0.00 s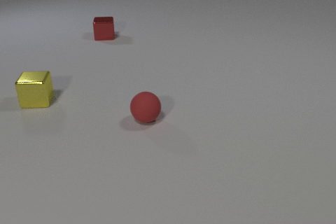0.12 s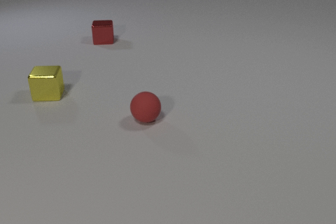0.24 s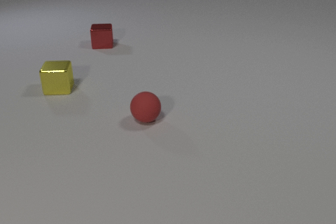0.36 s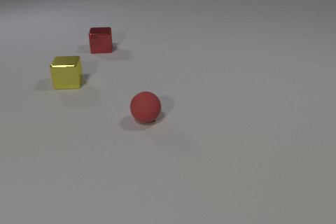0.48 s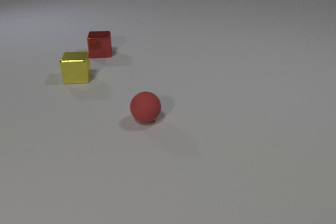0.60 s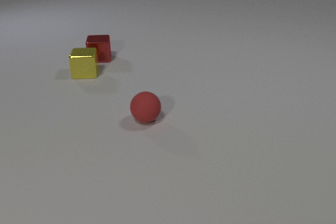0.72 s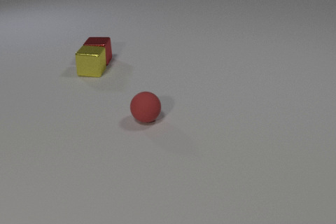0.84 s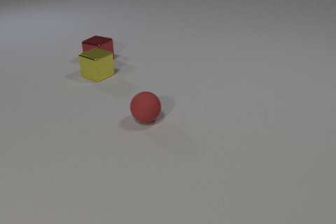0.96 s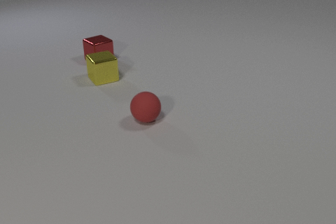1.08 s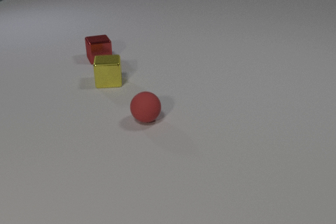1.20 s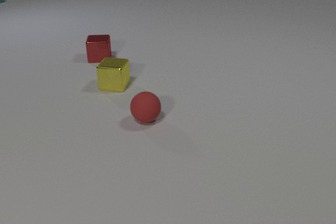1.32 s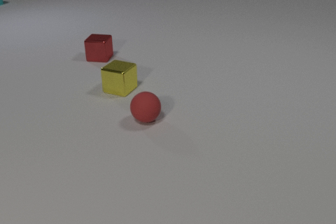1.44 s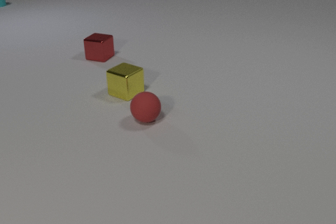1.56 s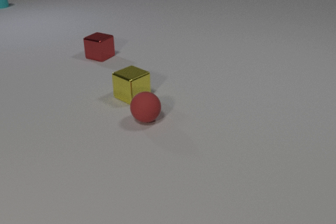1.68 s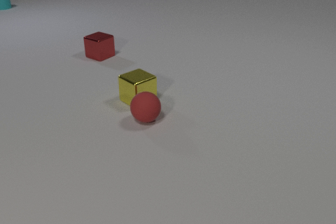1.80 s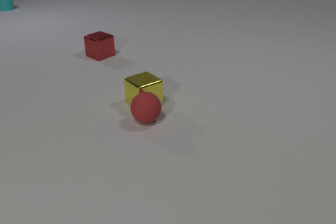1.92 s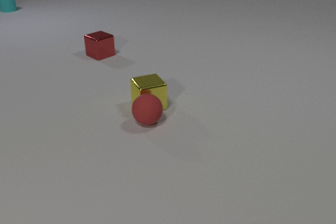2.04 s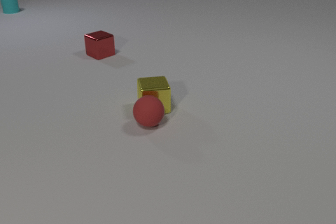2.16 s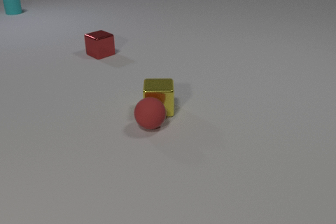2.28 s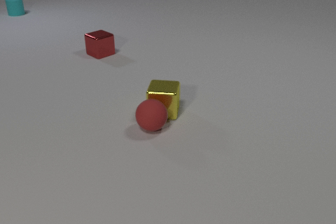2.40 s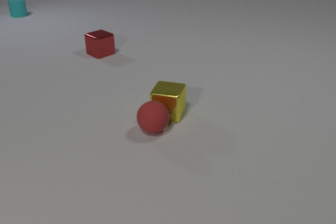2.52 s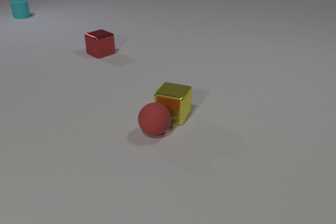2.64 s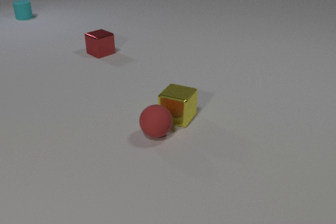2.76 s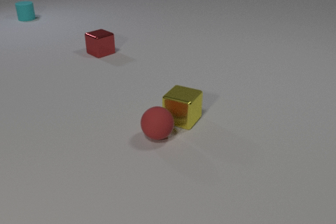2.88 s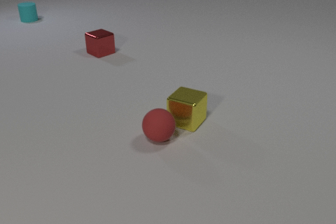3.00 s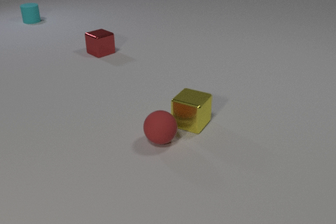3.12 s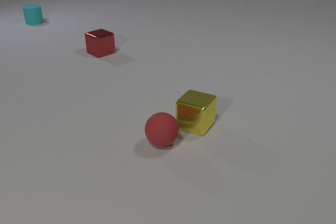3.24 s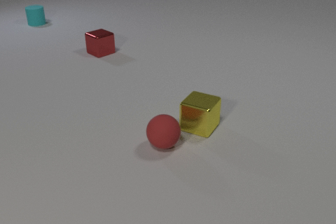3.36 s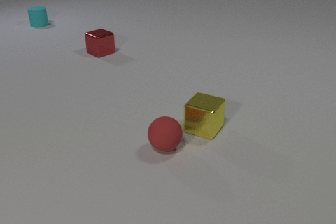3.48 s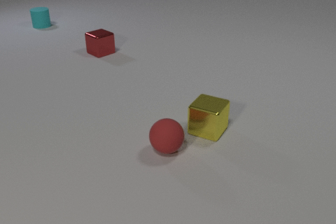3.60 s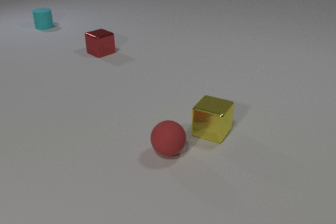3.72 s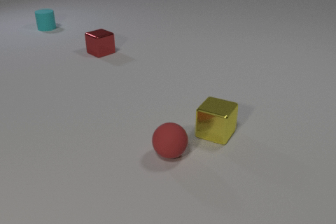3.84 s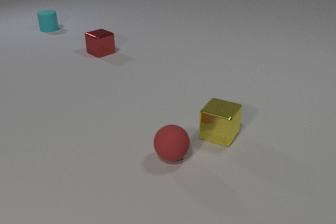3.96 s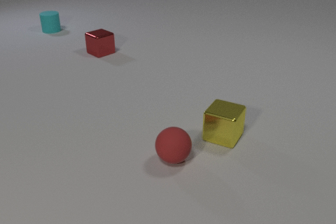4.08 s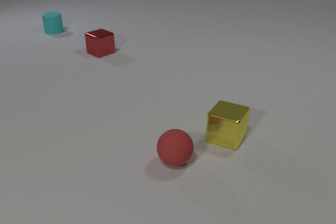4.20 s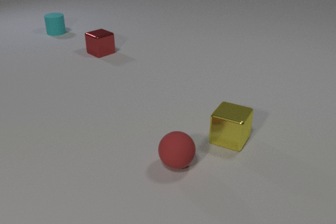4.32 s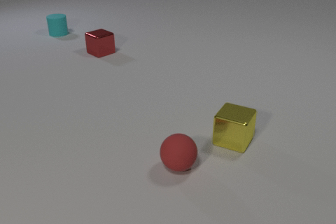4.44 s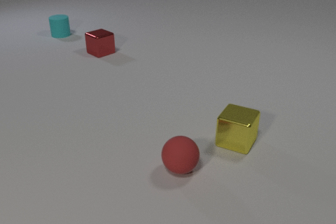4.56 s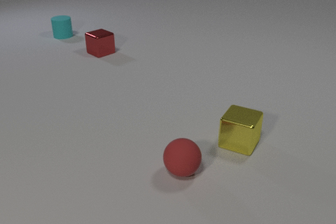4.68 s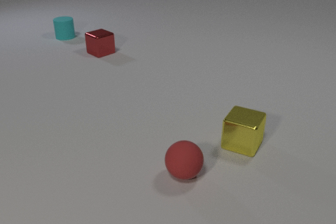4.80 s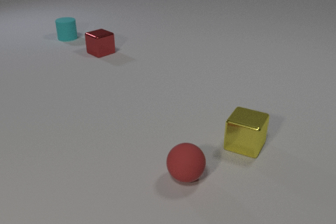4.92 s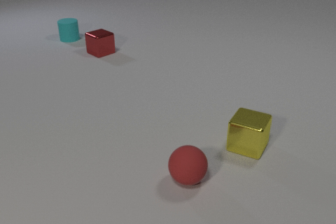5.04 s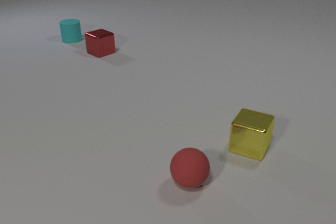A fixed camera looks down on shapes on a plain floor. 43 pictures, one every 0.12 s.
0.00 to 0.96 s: The red metal cube slides toward the camera, spins so that its near face slides to the left, clockwise seen from above. The yellow metal cube slides to the right and away from the camera, spins so that its near face slides to the left, clockwise seen from above. The red metal cube and the yellow metal cube collide.
0.96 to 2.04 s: The red metal cube slides away from the camera, spins so that its near face slides to the left, clockwise seen from above. The yellow metal cube slides toward the camera and to the right, spins so that its near face slides to the left, clockwise seen from above. The red rubber sphere rolls toward the camera. The cyan rubber cylinder comes in at the left edge, slides toward the camera. The yellow metal cube and the red rubber sphere collide.
2.04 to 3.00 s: The red metal cube slides away from the camera. The yellow metal cube slides to the right and toward the camera, spins so that its near face slides to the left, clockwise seen from above. The red rubber sphere rolls toward the camera. The cyan rubber cylinder slides toward the camera and to the right.
3.00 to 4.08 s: The yellow metal cube slides to the right and toward the camera. The red rubber sphere rolls toward the camera and to the right. The cyan rubber cylinder slides toward the camera and to the right.
4.08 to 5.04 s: The yellow metal cube slides to the right and toward the camera. The red rubber sphere rolls toward the camera and to the right. The cyan rubber cylinder slides toward the camera and to the right.
What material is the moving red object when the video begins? metal.
What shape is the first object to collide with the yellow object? cube.
What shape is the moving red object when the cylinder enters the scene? cube.
